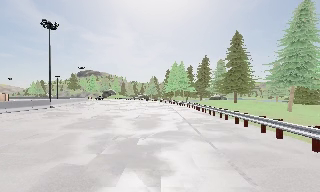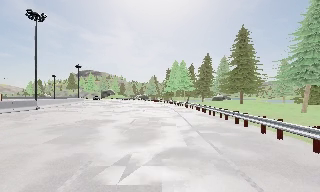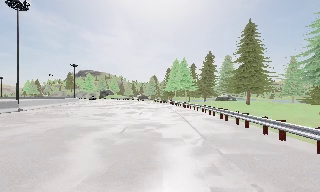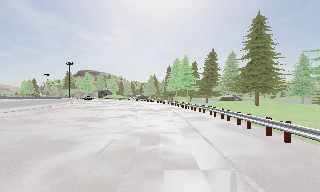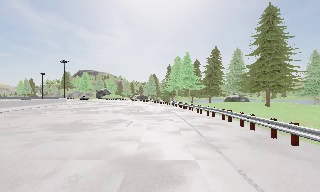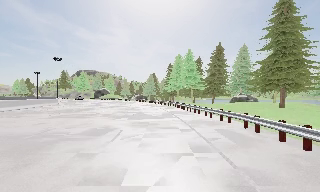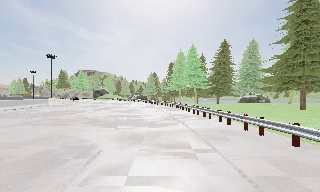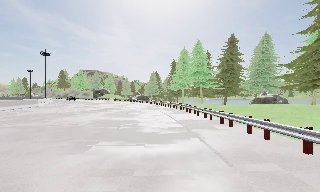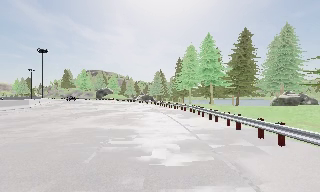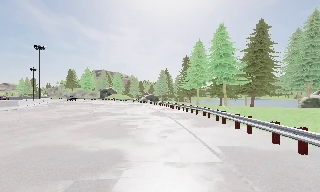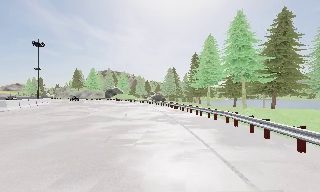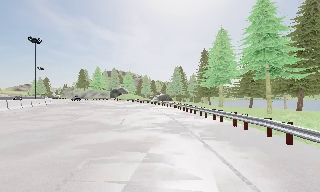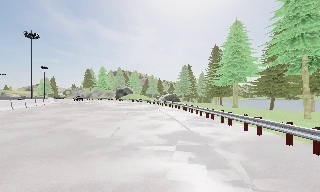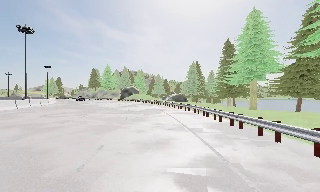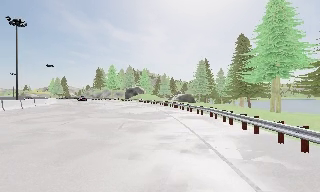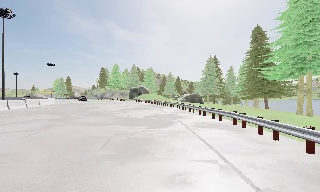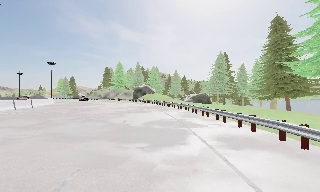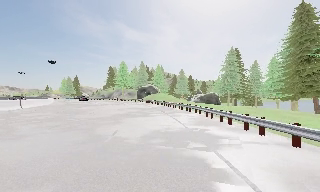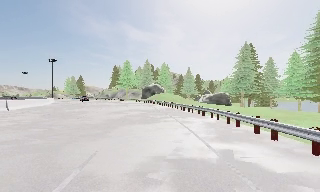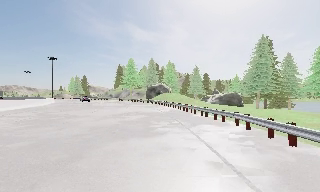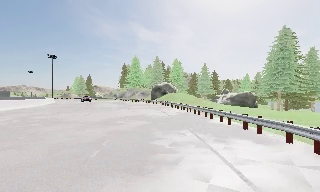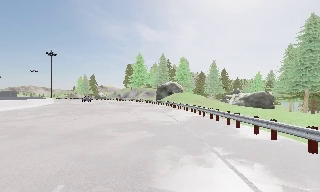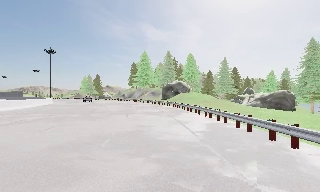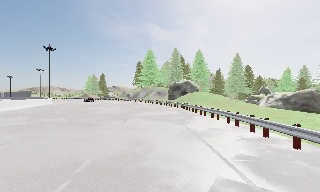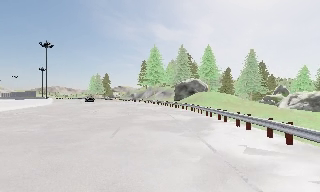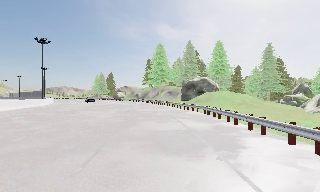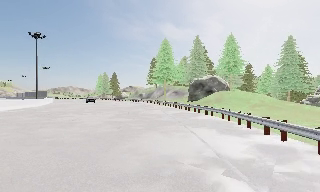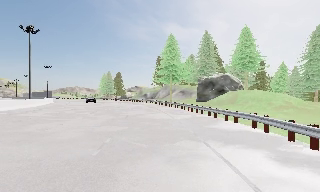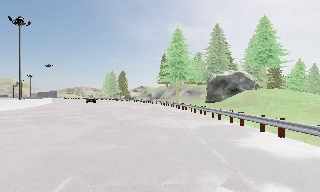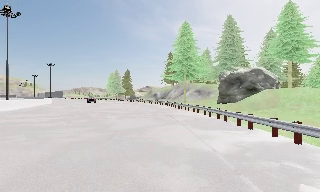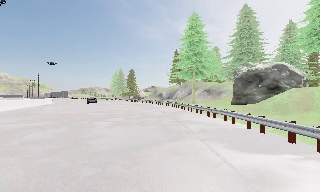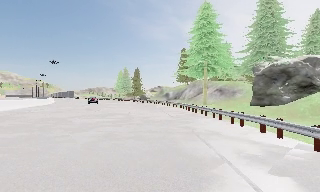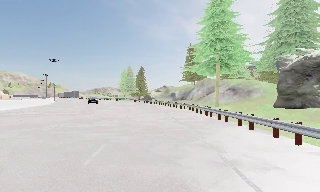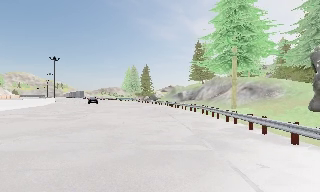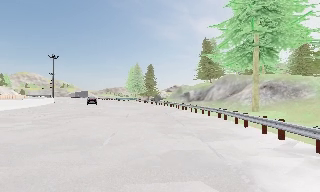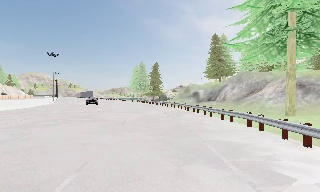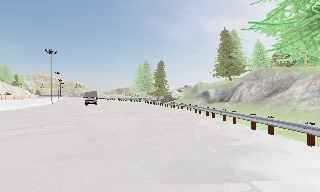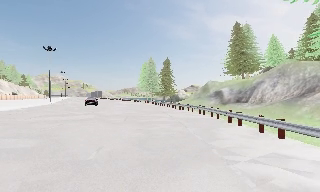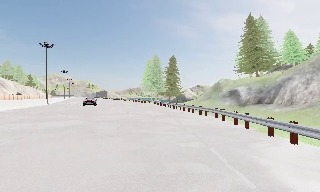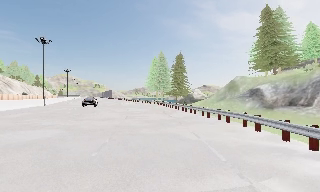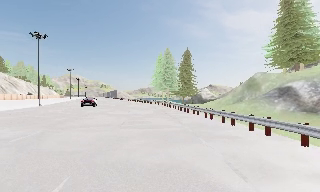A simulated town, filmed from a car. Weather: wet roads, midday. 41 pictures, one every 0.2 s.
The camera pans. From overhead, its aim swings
counterclockwise.
The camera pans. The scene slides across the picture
to the right.
0.0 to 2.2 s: The camera travels forward, about 30 m, so what stands in front looms larger.
2.2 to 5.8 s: The camera swings to its left by about 35 degrees, and the scene slides to the right. It travels forward, about 55 m.
5.8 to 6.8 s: The camera travels forward, about 16 m, so what stands in front looms larger.
6.8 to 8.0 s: The camera swings to its left by about 10 degrees, and the scene slides to the right. It travels forward, about 19 m, so what stands in front looms larger.
The film runs forward here.
